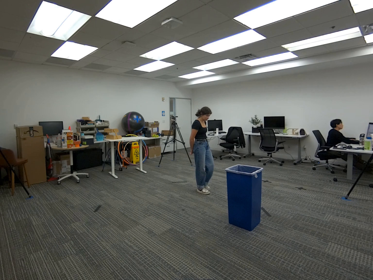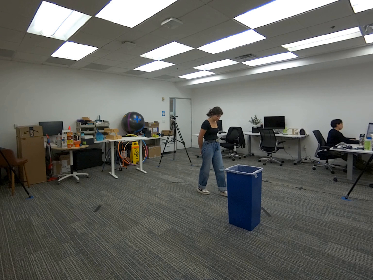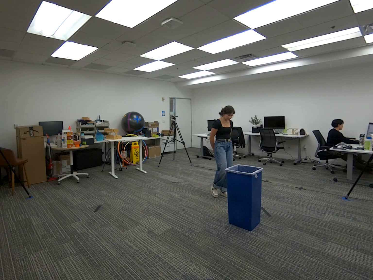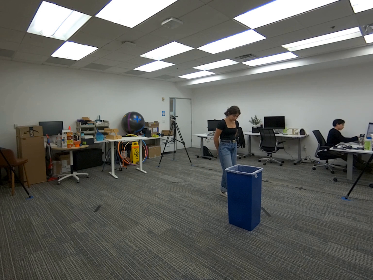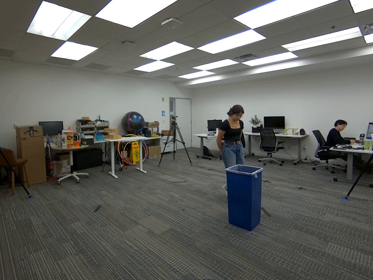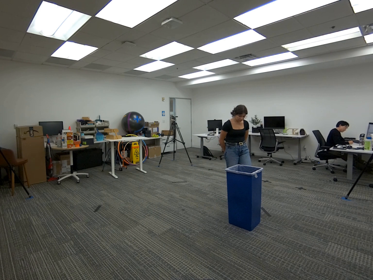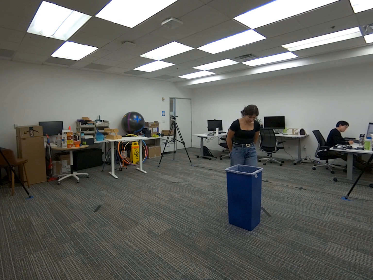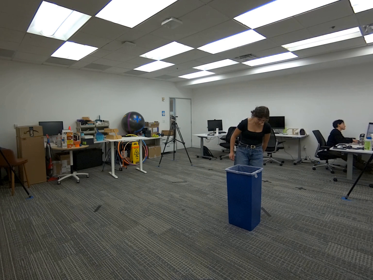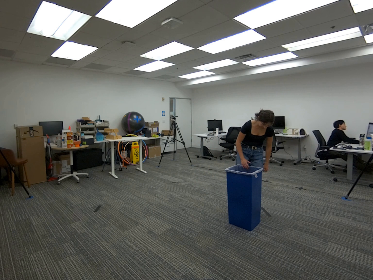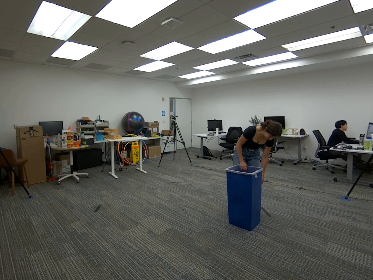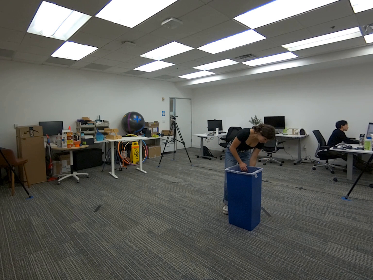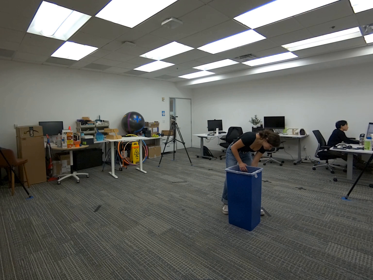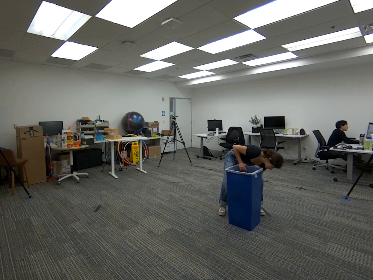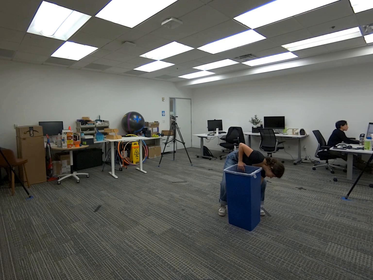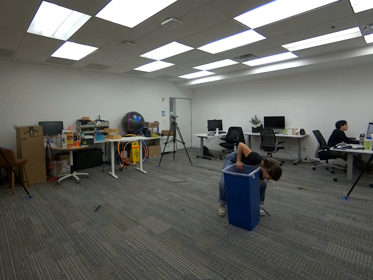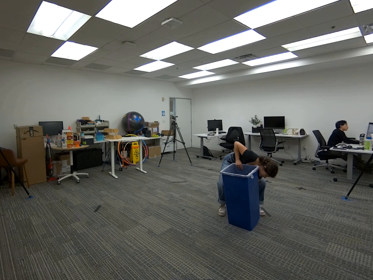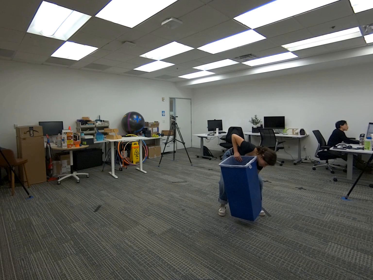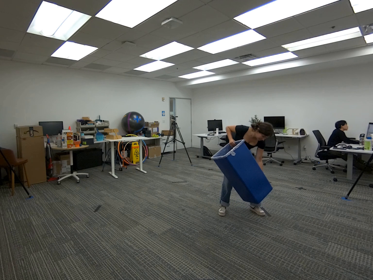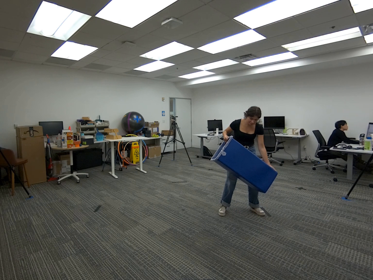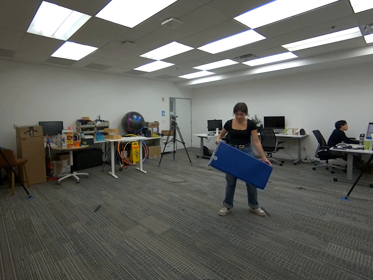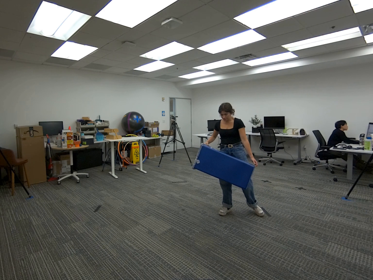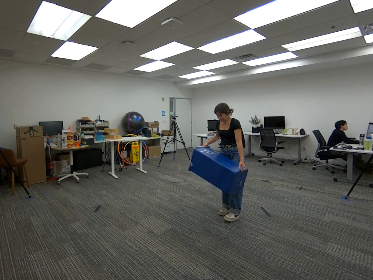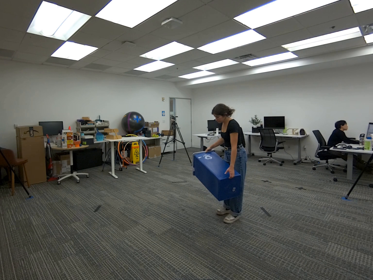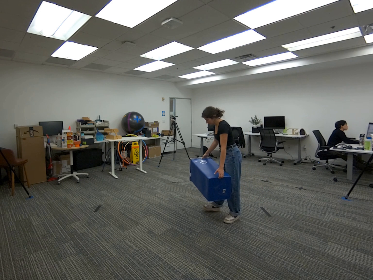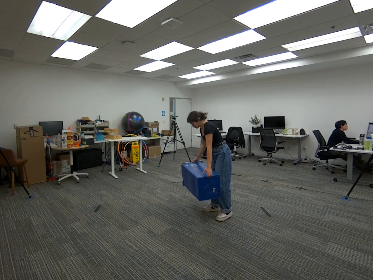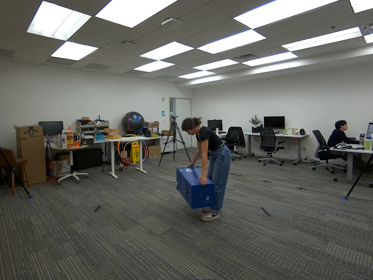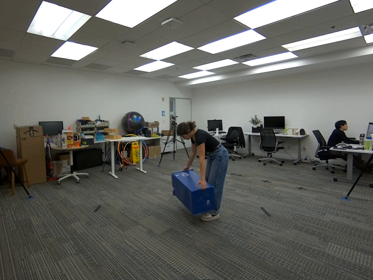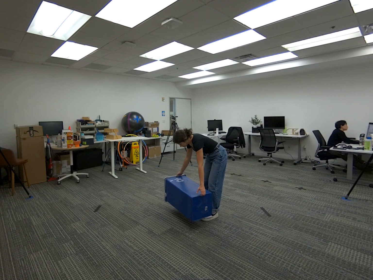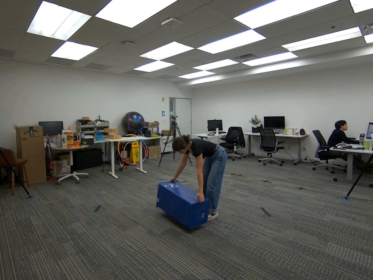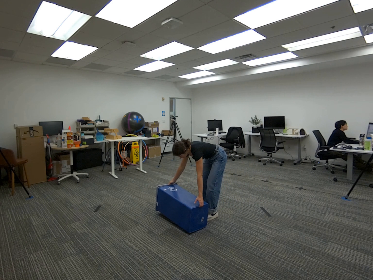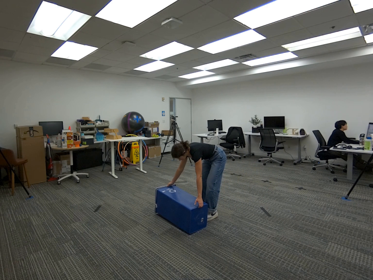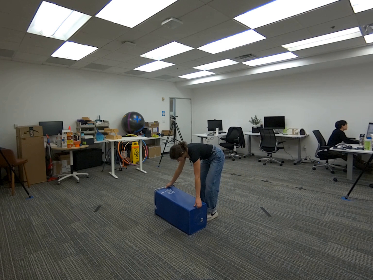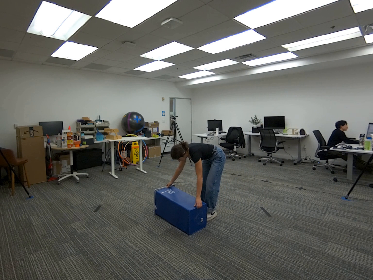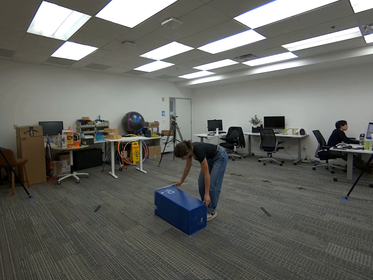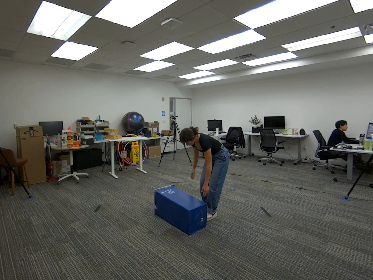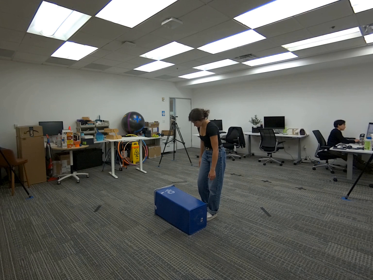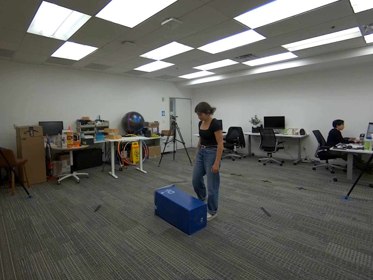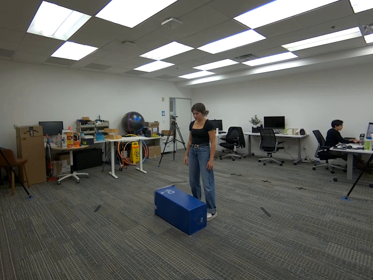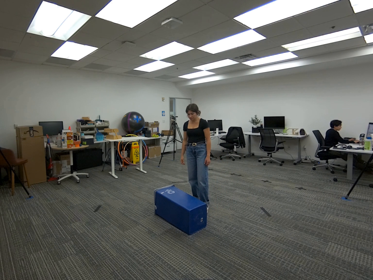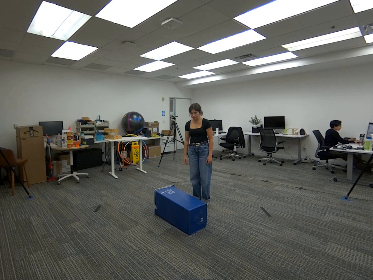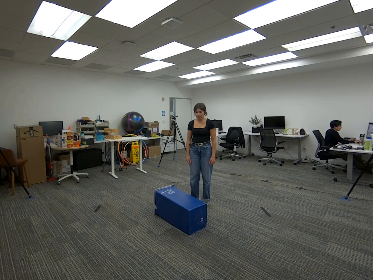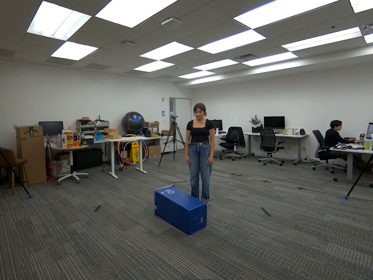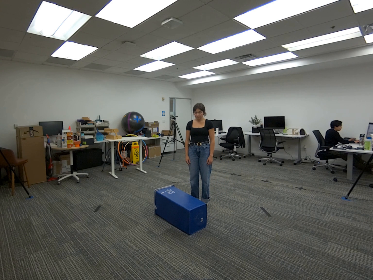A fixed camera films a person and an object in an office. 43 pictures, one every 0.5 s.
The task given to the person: Walk over to the blue trash can and lift and place the trash can on its side.
